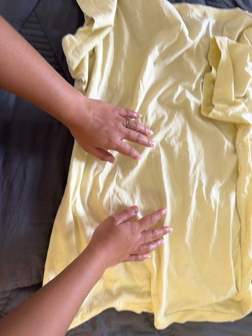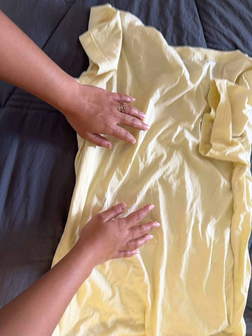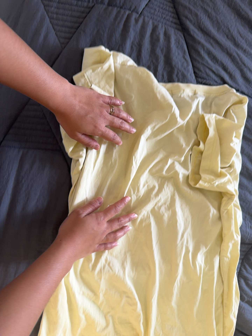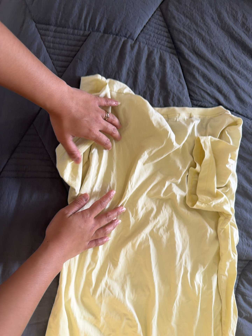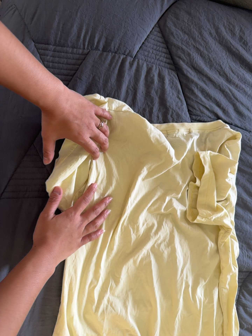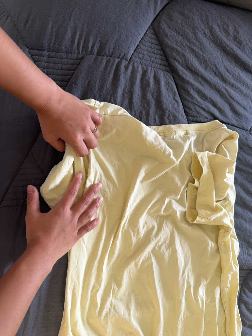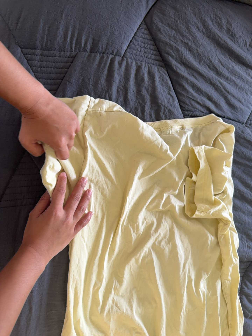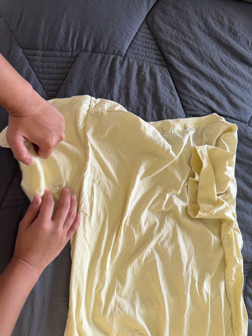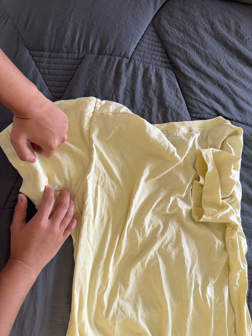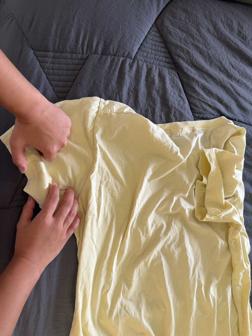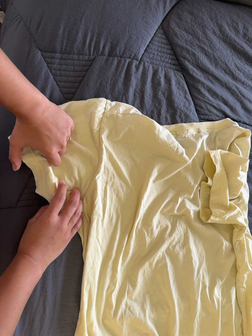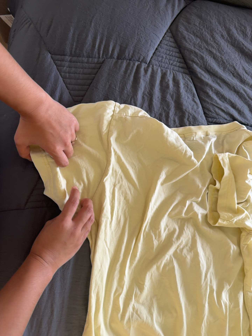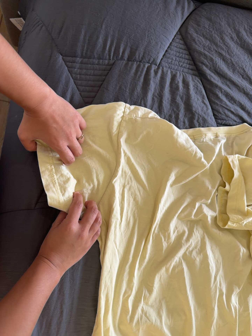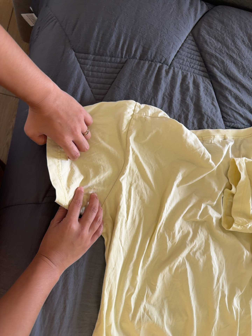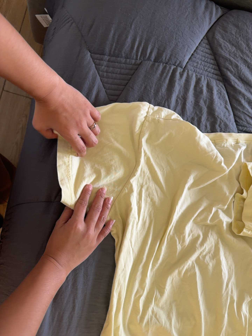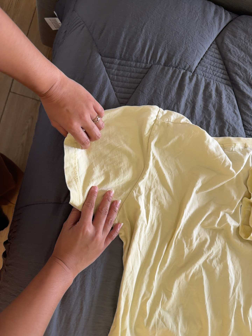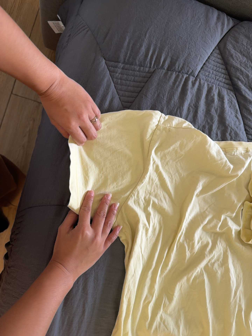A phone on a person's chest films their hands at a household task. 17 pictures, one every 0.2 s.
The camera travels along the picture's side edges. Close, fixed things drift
downward.
0.0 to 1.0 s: The camera travels toward the top of its view, about 20 cm, so close, fixed things drift downward.
1.0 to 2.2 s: The camera shifts only a little, or ends up much as it began.
2.2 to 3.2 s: The camera travels to its left, about 6 cm, so close, fixed things drift to the right.
The film runs forward here.
